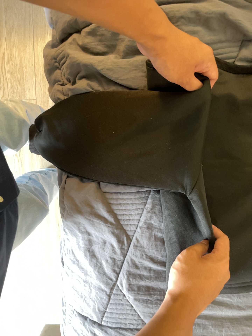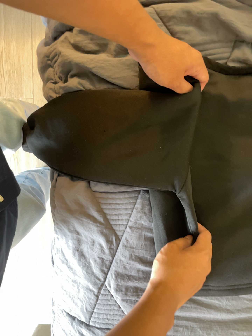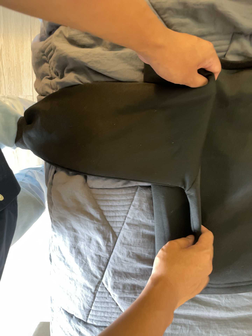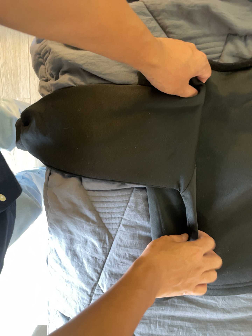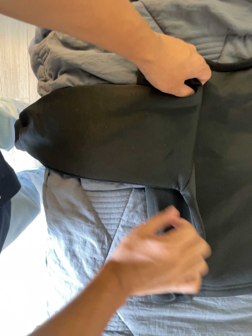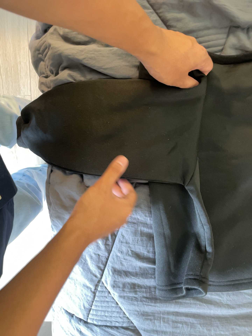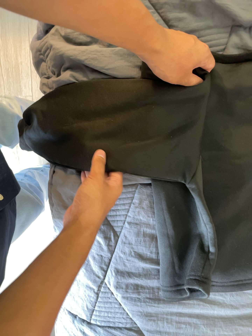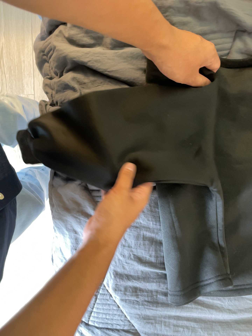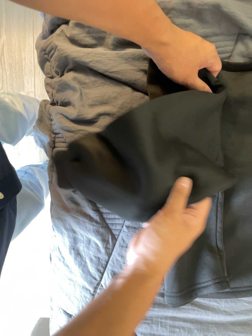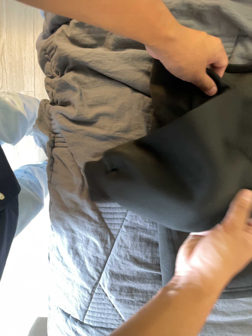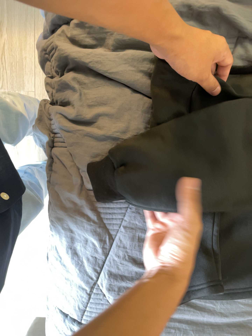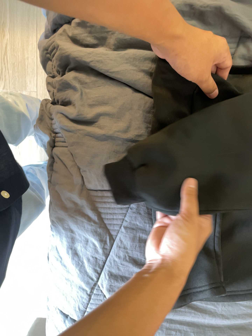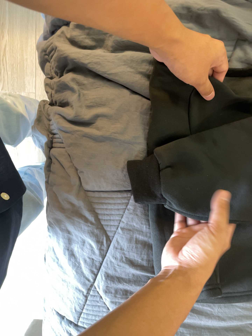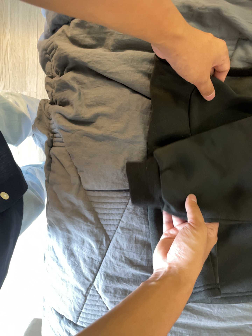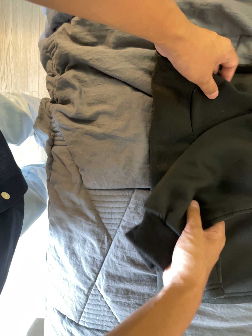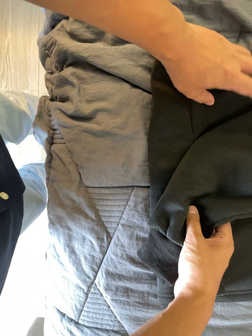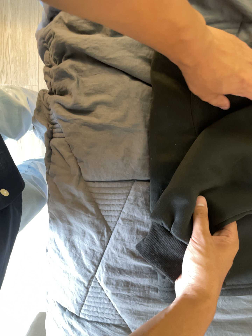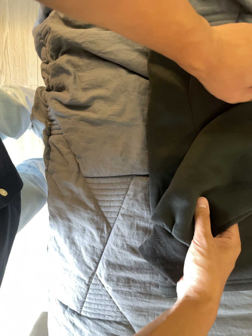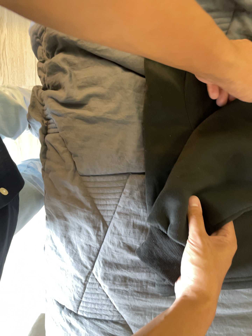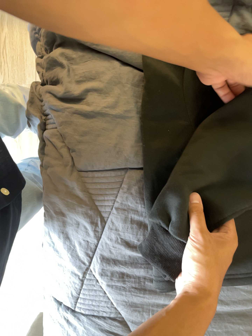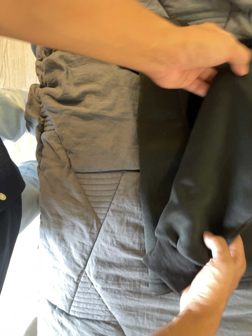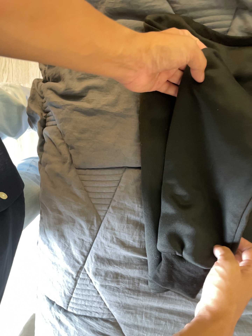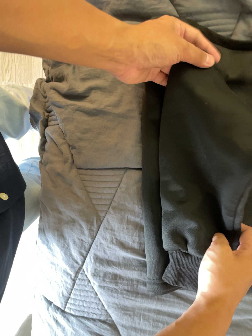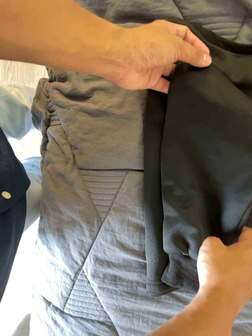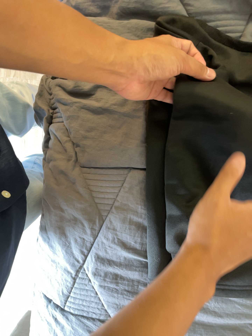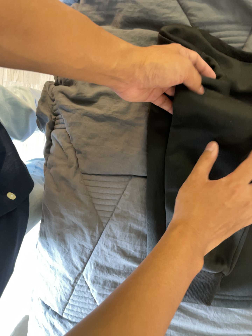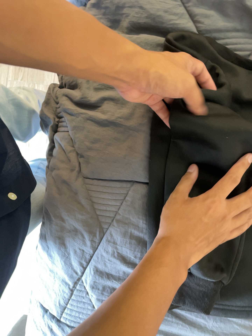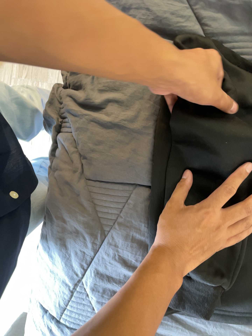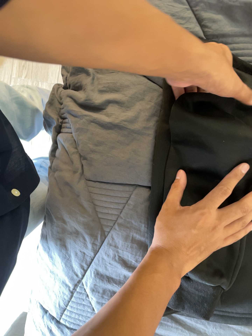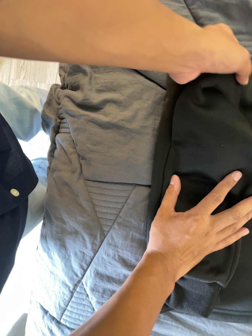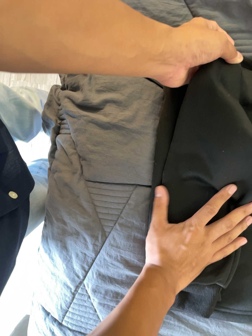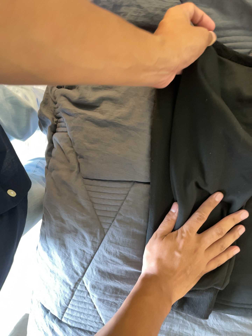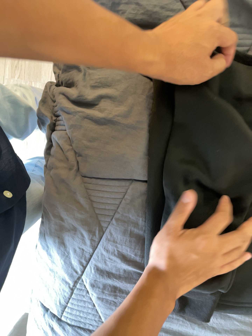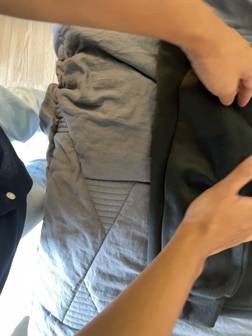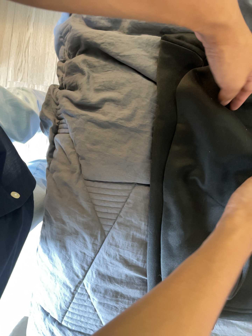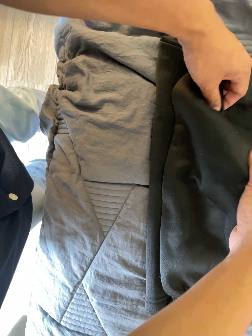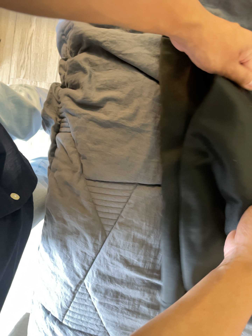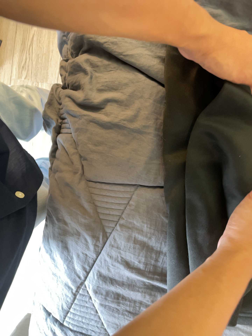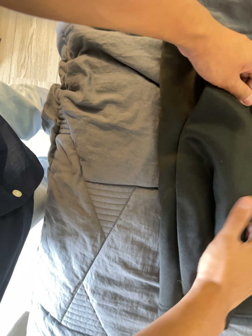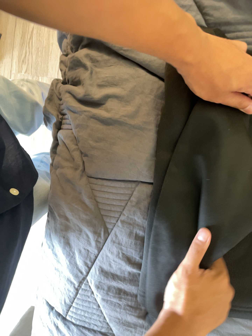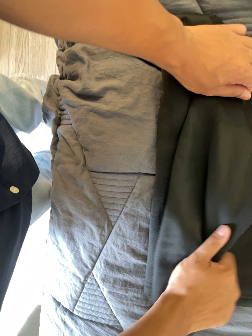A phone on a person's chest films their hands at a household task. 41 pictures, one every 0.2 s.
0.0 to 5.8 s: The camera travels to its right, about 8 cm. It rolls about its line of sight by about 10 degrees, and the scene rotates clockwise.
5.8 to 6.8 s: The camera keeps its place and its aim.
6.8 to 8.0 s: The camera shifts only a little, or ends up much as it began.
The film runs forward here.
